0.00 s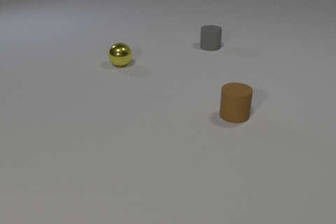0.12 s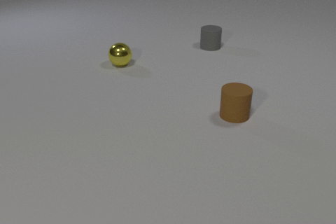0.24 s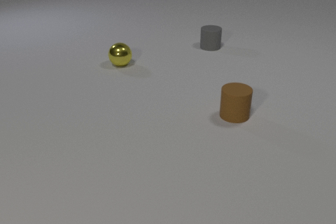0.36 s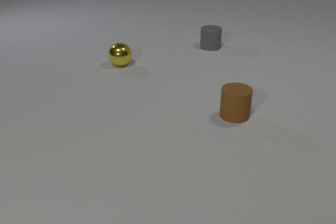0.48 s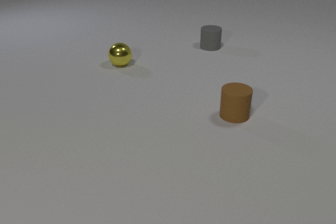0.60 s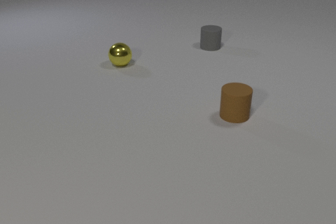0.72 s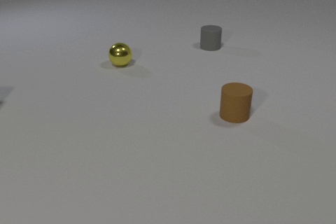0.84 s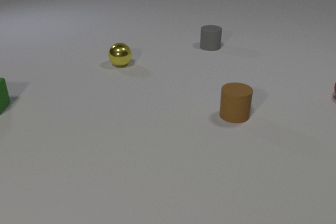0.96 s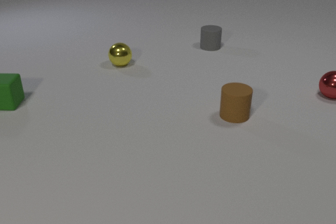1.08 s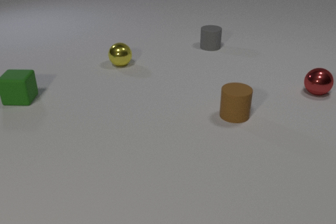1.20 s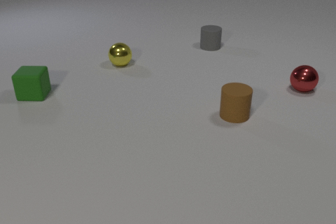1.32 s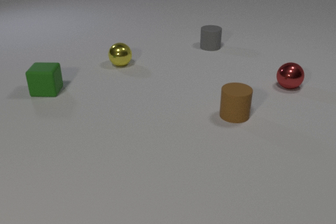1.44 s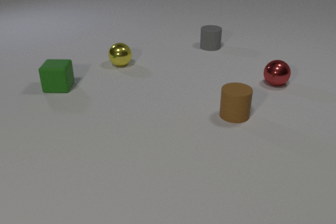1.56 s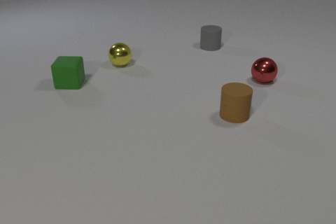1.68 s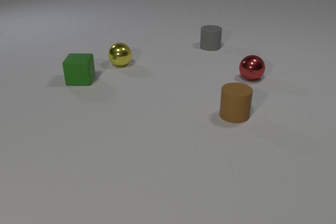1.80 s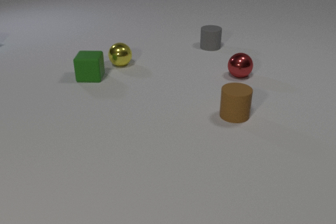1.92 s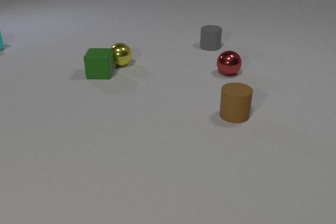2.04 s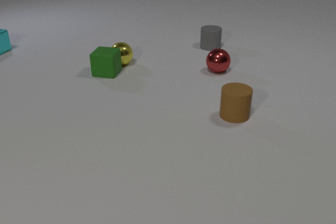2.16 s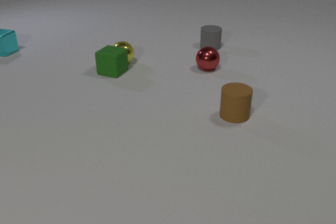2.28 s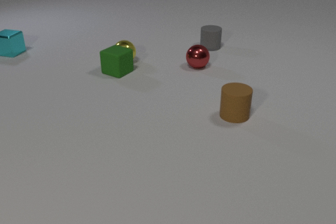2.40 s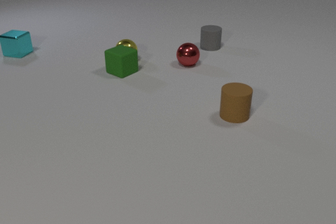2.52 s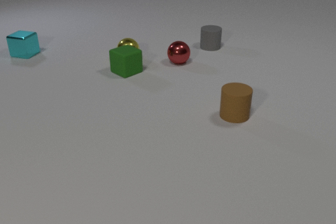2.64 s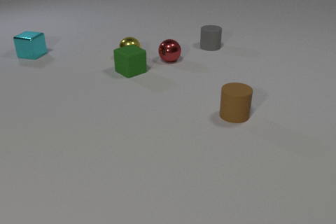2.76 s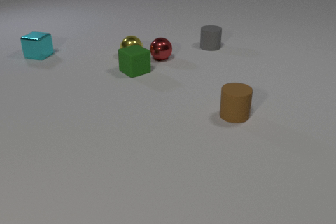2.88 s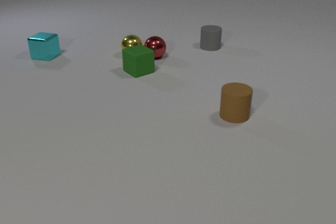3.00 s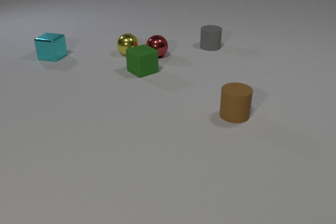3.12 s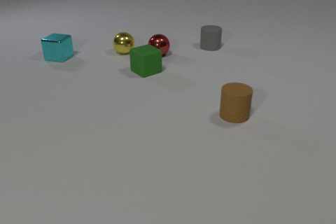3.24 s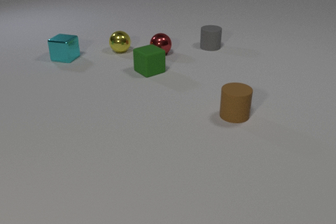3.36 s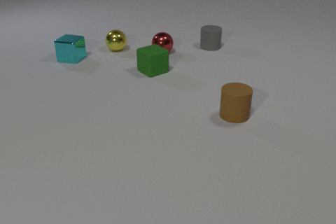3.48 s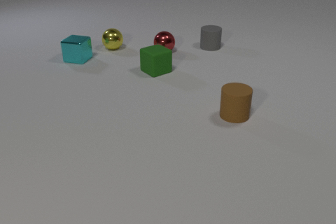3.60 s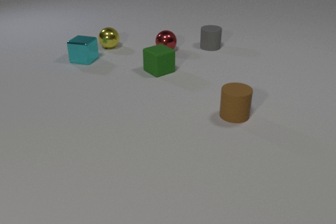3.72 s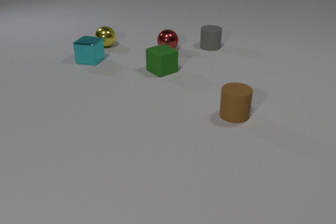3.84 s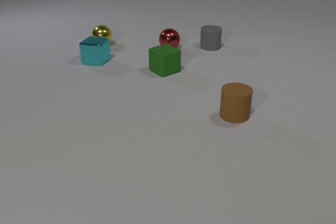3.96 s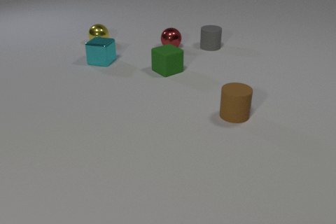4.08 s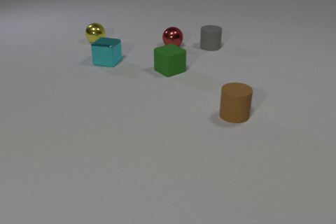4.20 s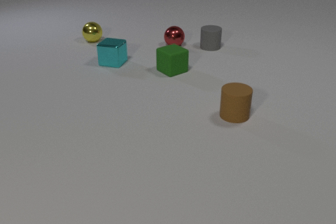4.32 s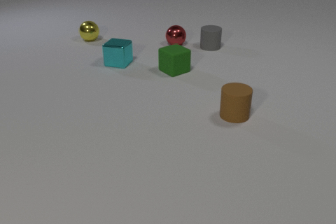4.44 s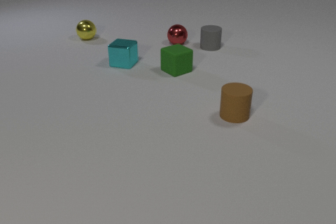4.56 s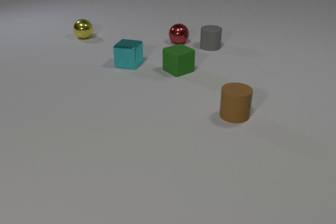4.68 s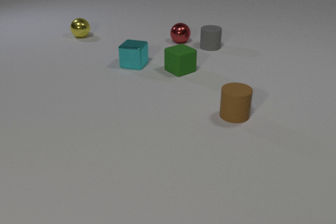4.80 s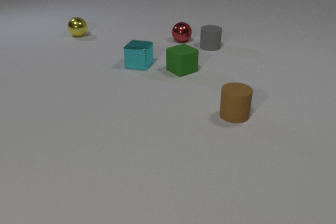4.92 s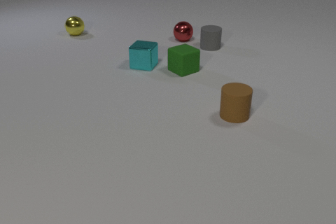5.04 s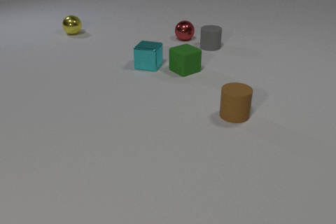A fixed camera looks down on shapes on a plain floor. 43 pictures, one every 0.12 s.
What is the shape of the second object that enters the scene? sphere.
How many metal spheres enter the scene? 1.
What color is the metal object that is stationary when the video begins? yellow.
0.00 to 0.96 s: The green rubber cube comes in at the left edge, slides to the right. The red metal sphere comes in at the right edge, rolls to the left.
0.96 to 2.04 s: The green rubber cube slides to the right and away from the camera. The cyan metal cube comes in at the left edge, slides to the right and toward the camera. The red metal sphere rolls to the left. The green rubber cube and the yellow metal sphere collide.
2.04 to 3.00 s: The green rubber cube slides to the right, spins clockwise seen from above by about 45 degrees, its near face sliding to the left. The yellow metal sphere rolls away from the camera. The cyan metal cube slides to the right and toward the camera. The red metal sphere rolls to the left and away from the camera. The yellow metal sphere and the red metal sphere collide.
3.00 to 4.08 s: The green rubber cube slides to the right. The yellow metal sphere rolls away from the camera and to the left. The cyan metal cube slides to the right and toward the camera. The red metal sphere rolls away from the camera and to the right.
4.08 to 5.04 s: The green rubber cube slides to the right. The yellow metal sphere rolls away from the camera and to the left. The cyan metal cube slides to the right. The red metal sphere rolls away from the camera and to the right.
